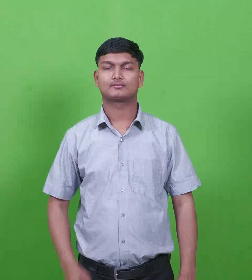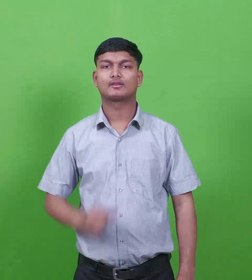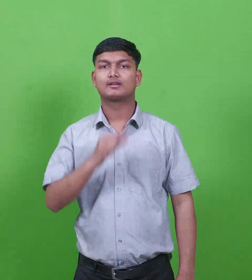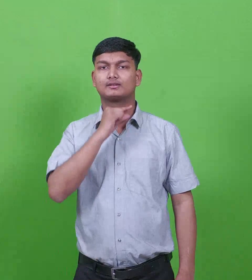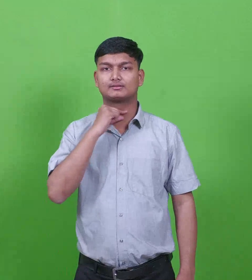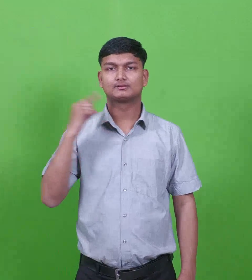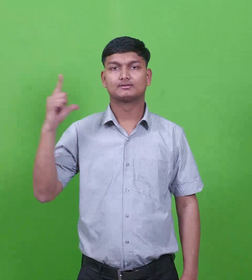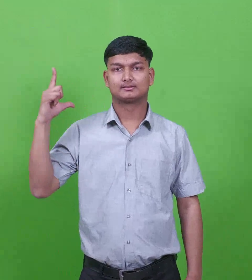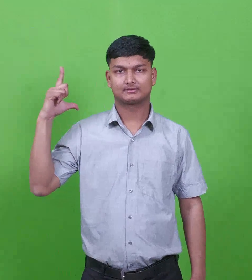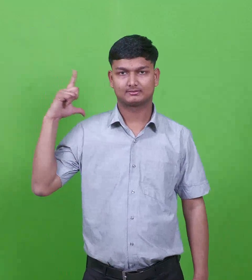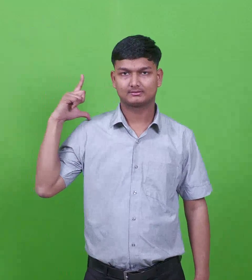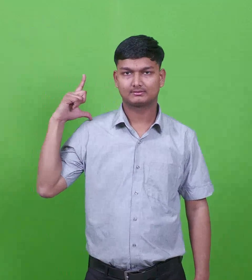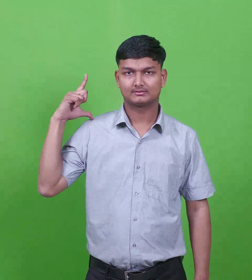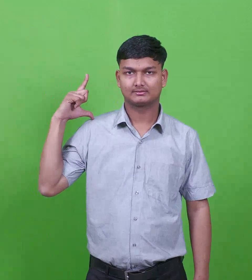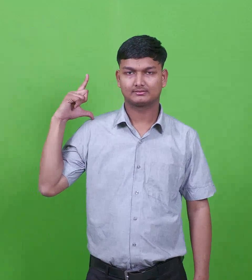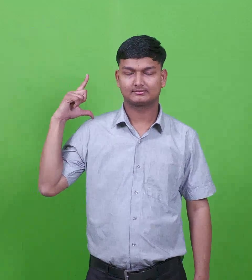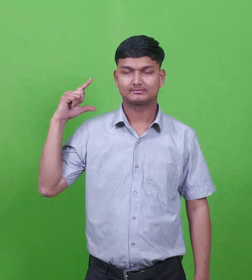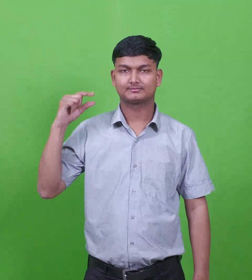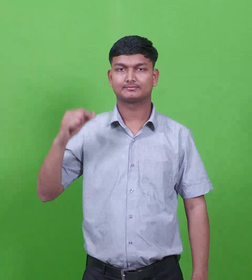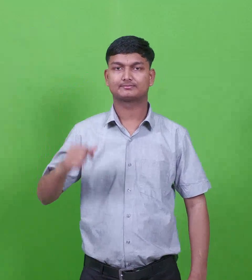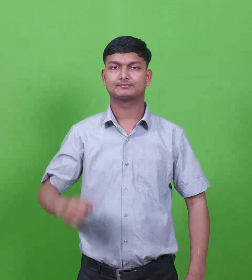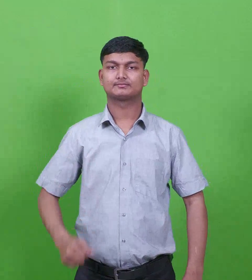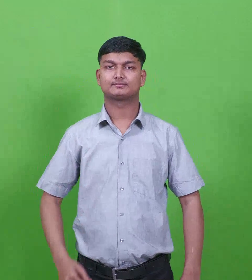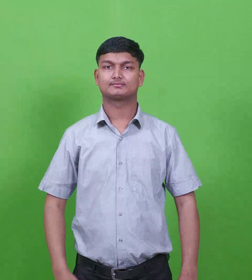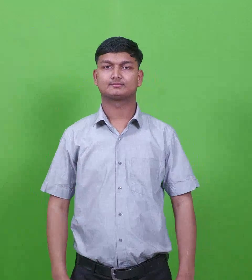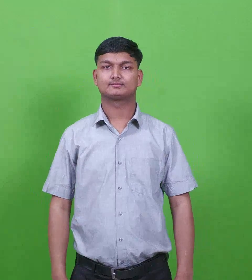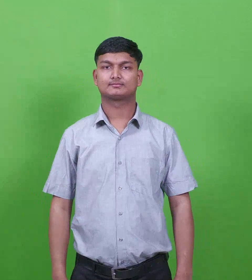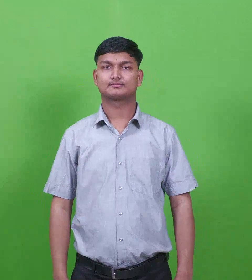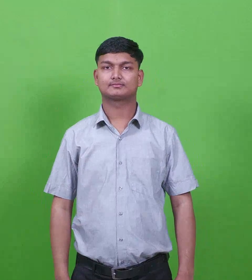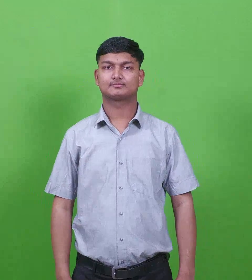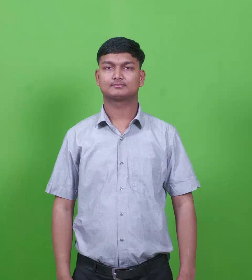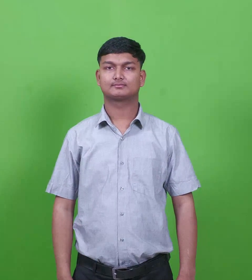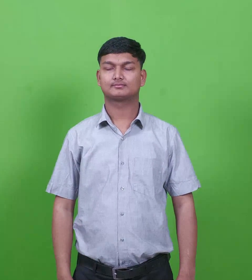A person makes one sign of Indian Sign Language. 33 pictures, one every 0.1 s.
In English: apostle
